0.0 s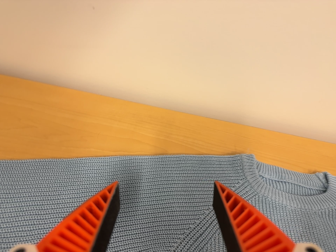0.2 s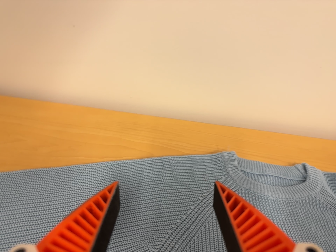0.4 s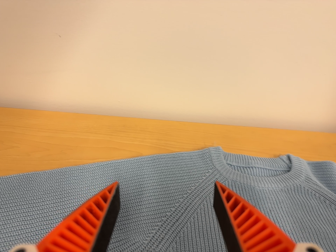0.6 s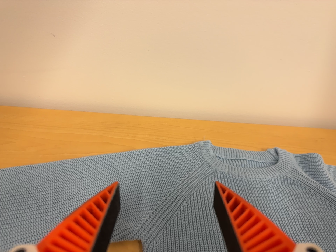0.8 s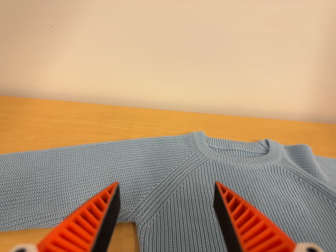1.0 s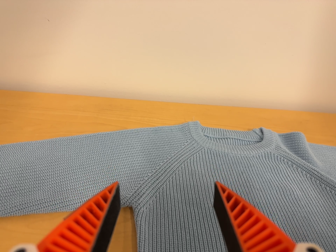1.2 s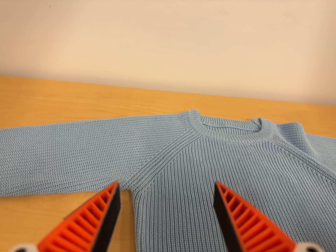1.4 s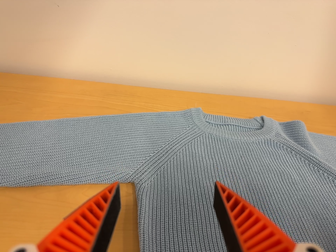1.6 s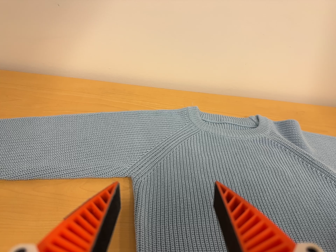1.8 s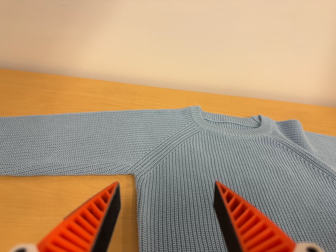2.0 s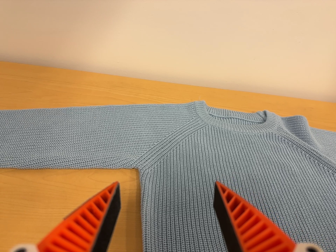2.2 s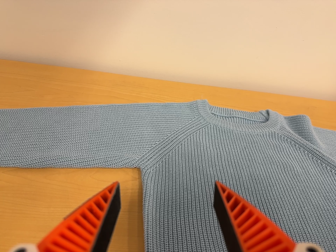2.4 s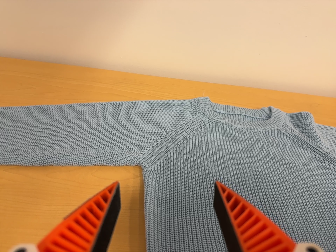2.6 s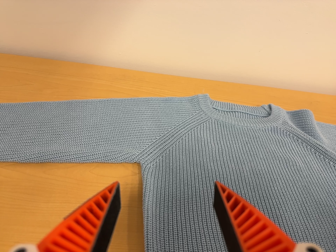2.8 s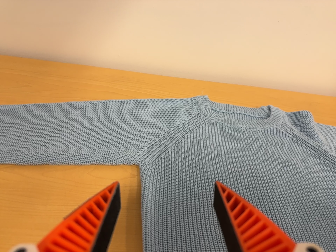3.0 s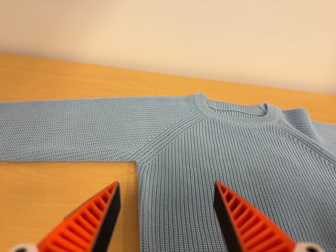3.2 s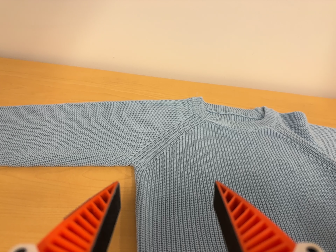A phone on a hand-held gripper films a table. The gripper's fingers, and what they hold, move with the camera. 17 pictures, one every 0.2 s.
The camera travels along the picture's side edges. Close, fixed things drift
upward.
0.0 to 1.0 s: The camera travels toward the bottom of its view, backward and to its right, about 14 cm. It rolls about its line of sight by about 10 degrees, and the scene rotates counterclockwise.
1.0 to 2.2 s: The camera shifts only a little, or ends up much as it began.
2.2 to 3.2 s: The camera keeps its place and its aim.
The film runs forward here.
